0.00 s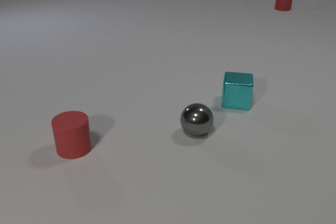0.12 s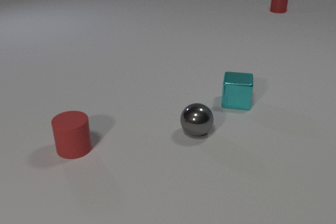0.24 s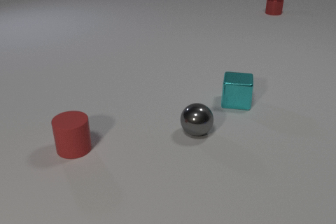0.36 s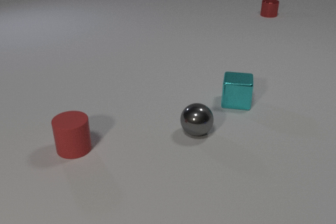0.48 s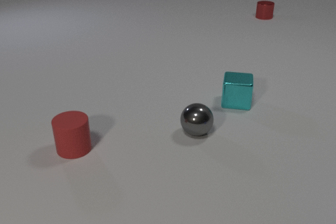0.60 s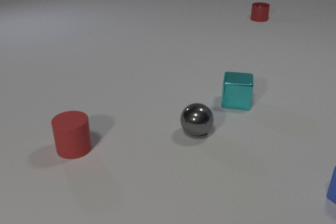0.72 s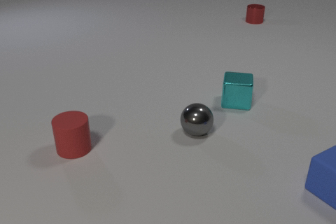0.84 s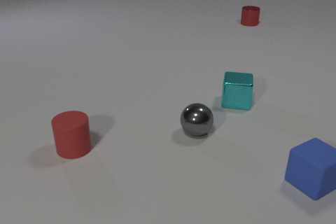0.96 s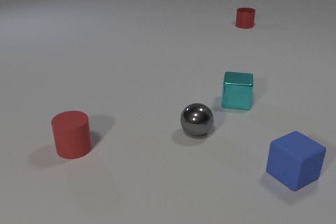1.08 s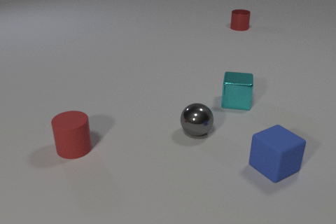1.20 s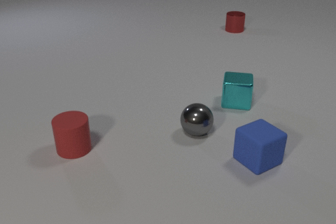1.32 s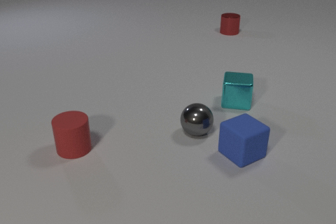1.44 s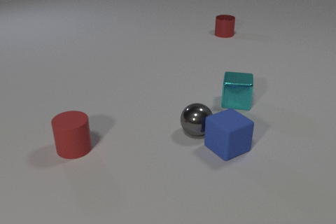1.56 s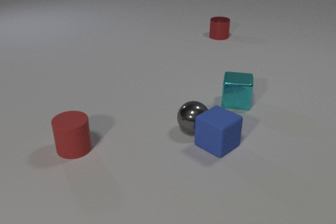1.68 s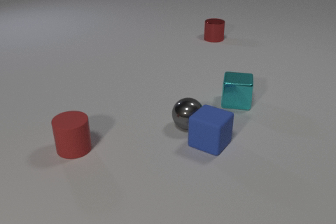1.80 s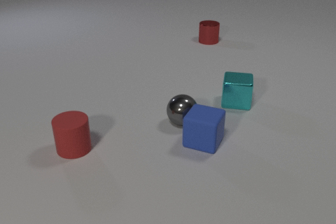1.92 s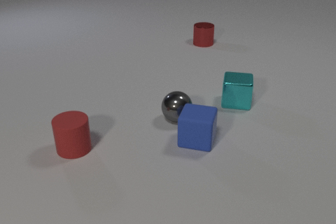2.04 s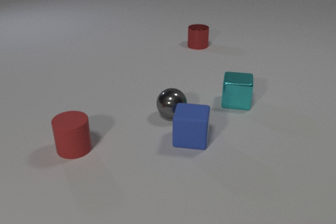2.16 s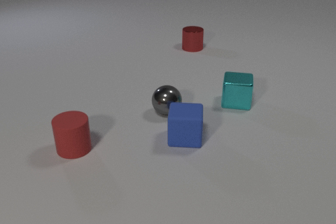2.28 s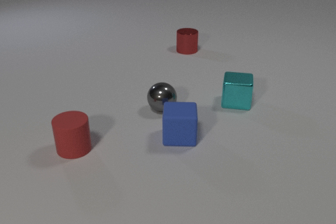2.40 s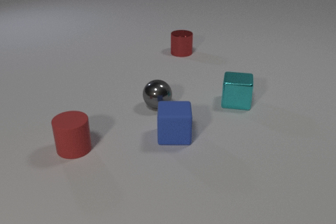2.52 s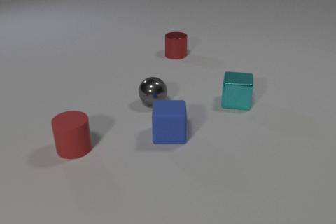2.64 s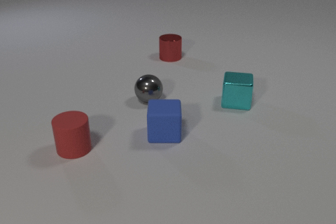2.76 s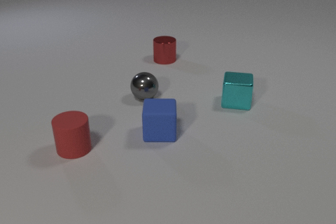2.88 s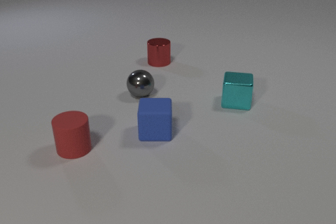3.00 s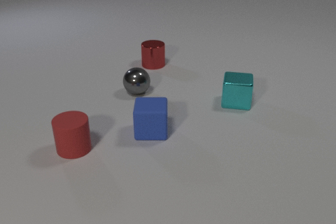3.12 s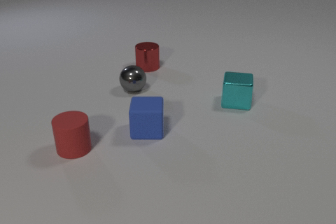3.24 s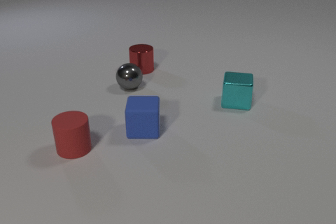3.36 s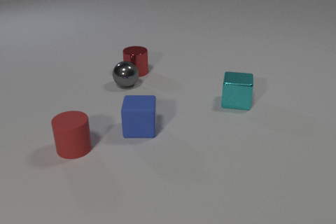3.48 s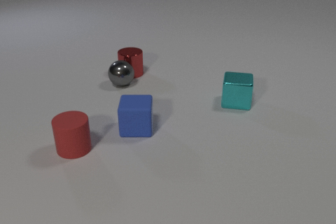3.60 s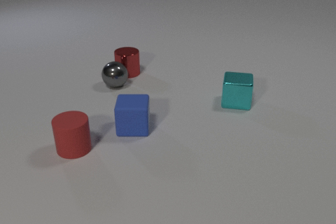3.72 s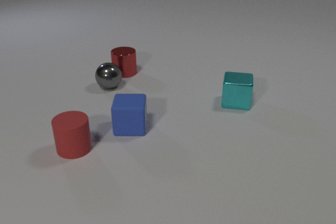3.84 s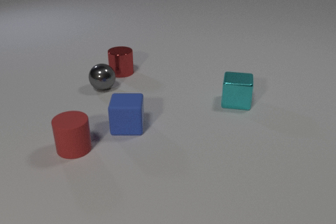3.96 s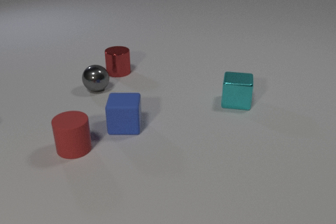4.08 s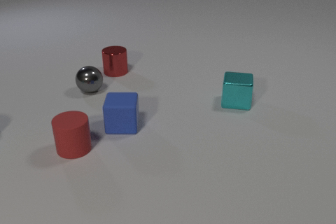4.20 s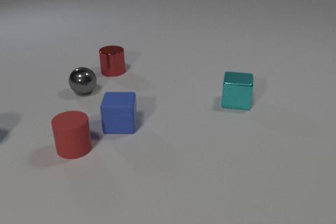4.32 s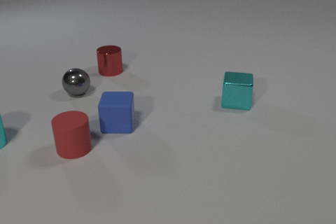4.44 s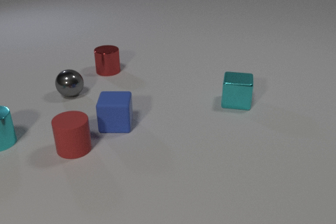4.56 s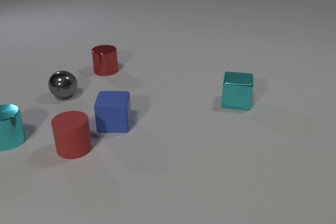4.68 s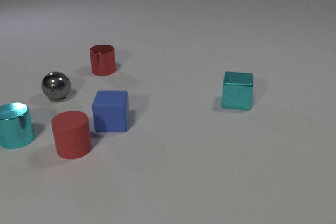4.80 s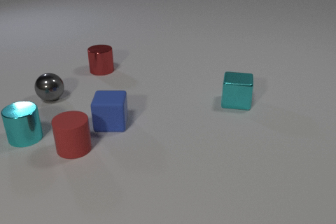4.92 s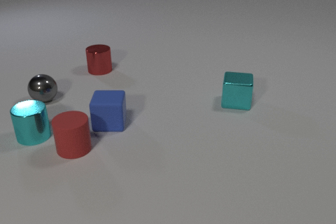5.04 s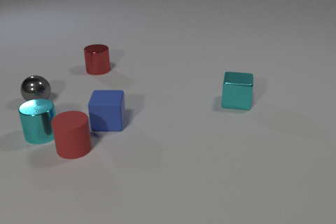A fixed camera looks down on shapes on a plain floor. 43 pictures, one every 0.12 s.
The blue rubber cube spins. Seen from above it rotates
counterclockwise.
The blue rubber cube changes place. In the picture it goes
to the left.
0.00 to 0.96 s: The blue rubber cube comes in at the right edge, slides to the left. The red metal cylinder slides toward the camera and to the left.
0.96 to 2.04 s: The blue rubber cube slides to the left, spins counterclockwise seen from above by about 45 degrees, its near face sliding to the right. The gray metal sphere rolls away from the camera and to the left. The red metal cylinder slides toward the camera and to the left. The blue rubber cube and the gray metal sphere collide.
2.04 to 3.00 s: The blue rubber cube slides to the left. The gray metal sphere rolls away from the camera and to the left. The red metal cylinder slides toward the camera and to the left.
3.00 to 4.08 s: The blue rubber cube slides to the left and away from the camera. The gray metal sphere rolls to the left. The red metal cylinder slides to the left. The gray metal sphere and the red metal cylinder collide.
4.08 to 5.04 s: The blue rubber cube slides to the left and away from the camera. The gray metal sphere rolls to the left. The cyan metal cylinder comes in at the left edge, slides to the right. The red metal cylinder slides to the left and away from the camera.
Are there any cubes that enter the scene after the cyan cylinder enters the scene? no.
How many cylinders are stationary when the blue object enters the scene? 1.
Are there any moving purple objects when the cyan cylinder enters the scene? no.
